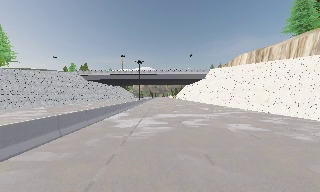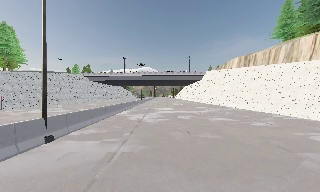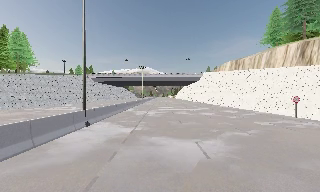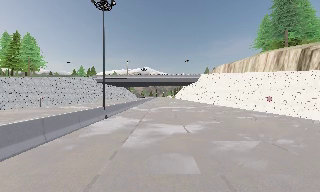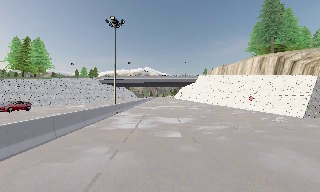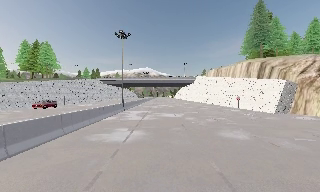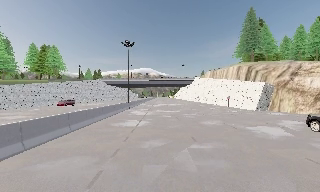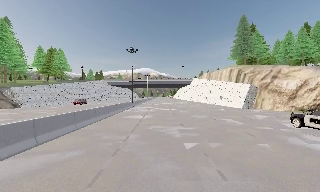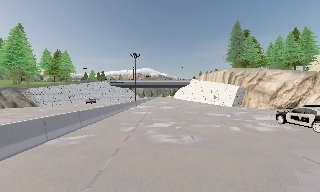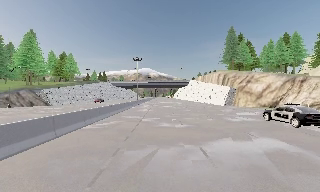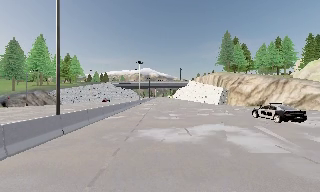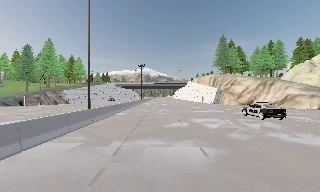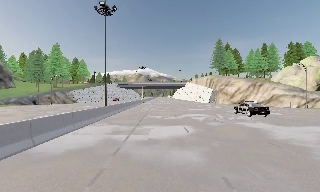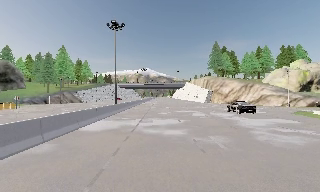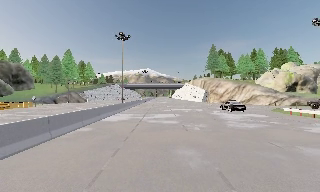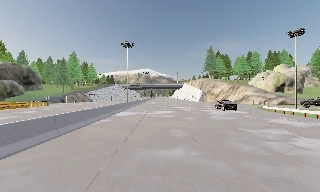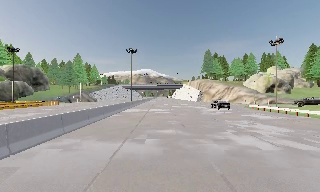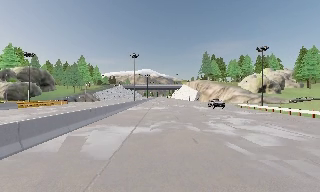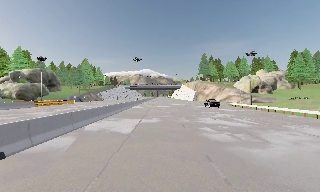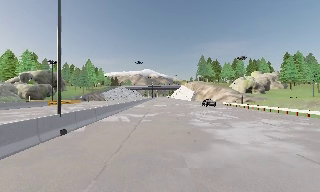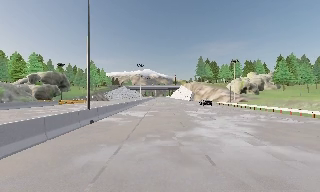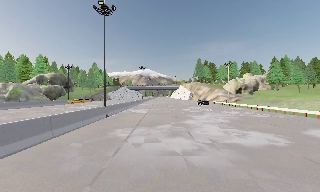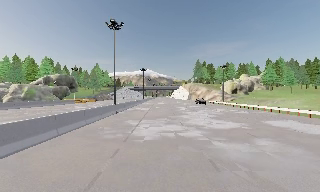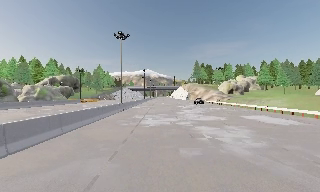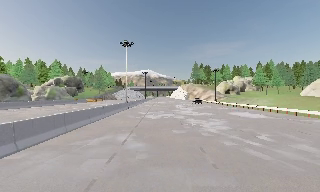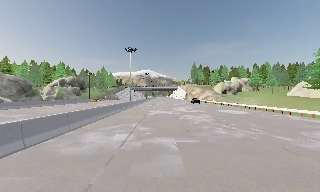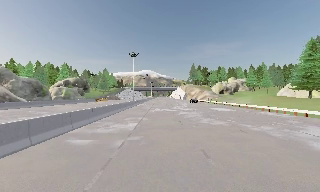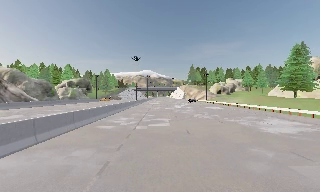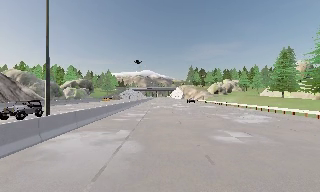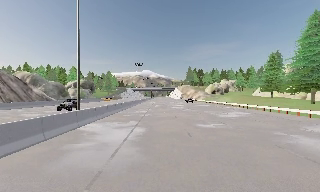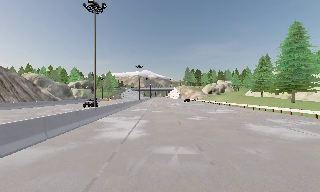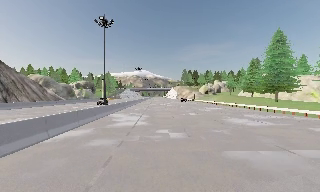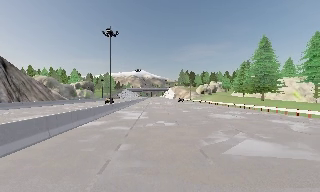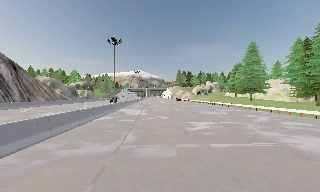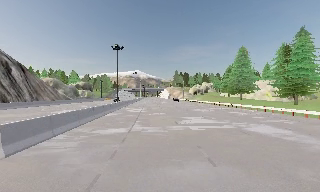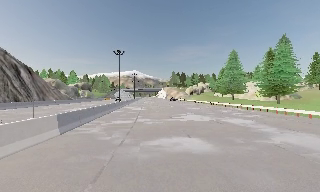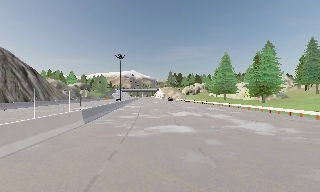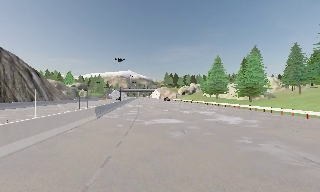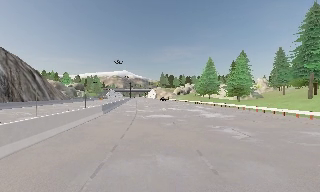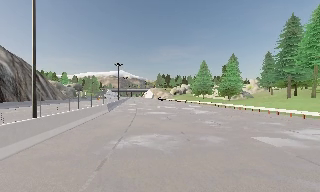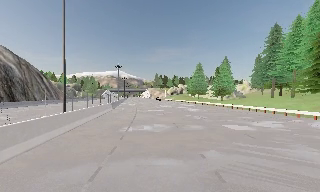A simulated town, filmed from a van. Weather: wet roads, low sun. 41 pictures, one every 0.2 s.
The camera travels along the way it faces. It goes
backward.
0.0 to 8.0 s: The scene slides to the left, as the camera pans about 10 degrees to its right. It travels backward, about 150 m, so what stands in front gets smaller.
The film runs backward here.
